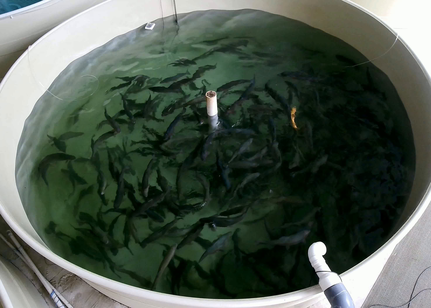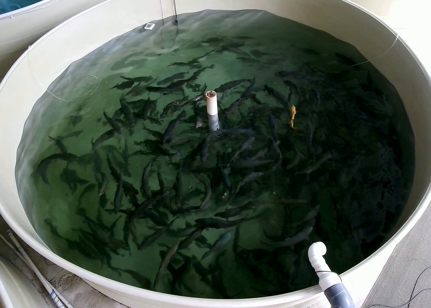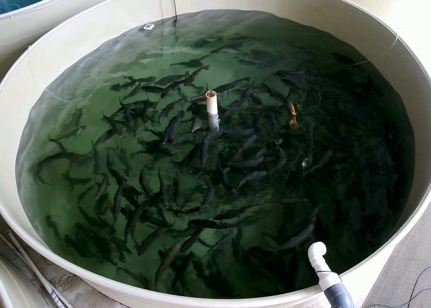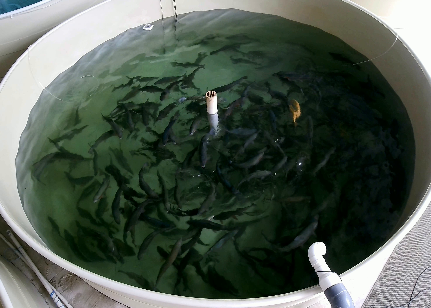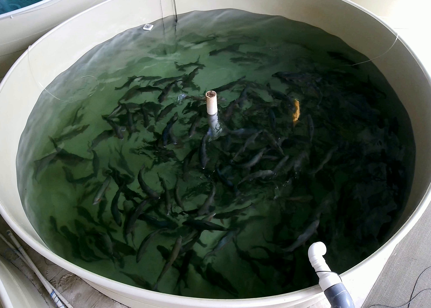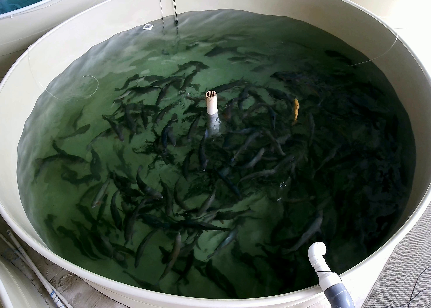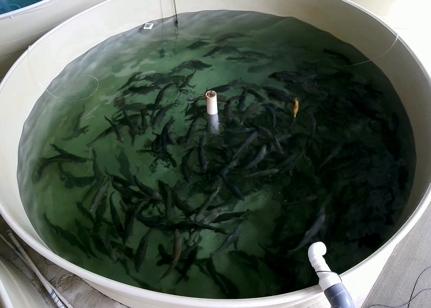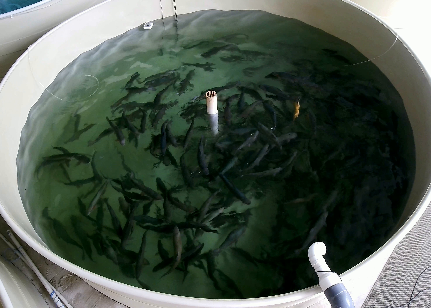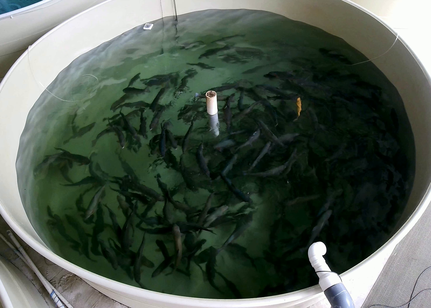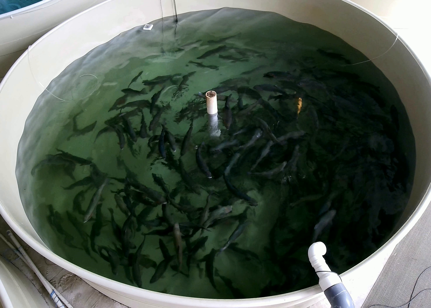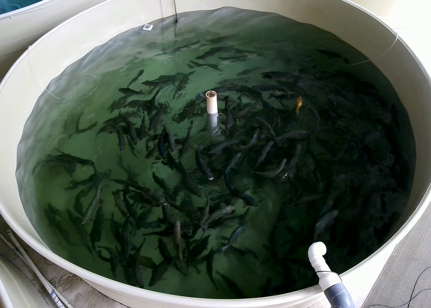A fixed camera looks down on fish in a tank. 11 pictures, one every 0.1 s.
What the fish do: Foraging.
